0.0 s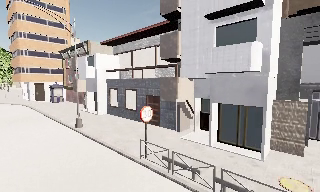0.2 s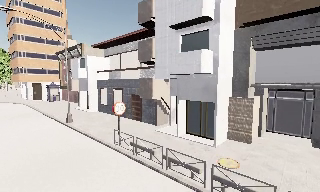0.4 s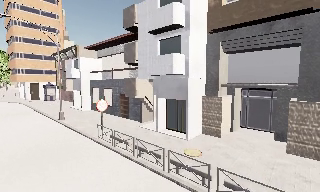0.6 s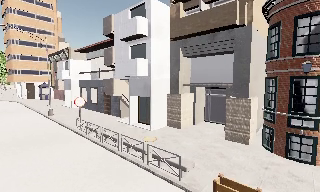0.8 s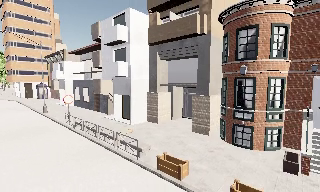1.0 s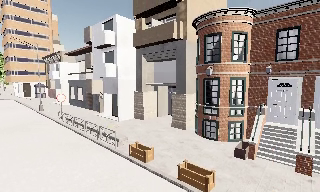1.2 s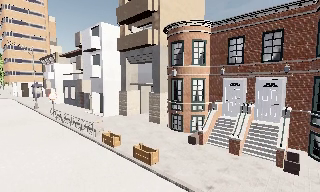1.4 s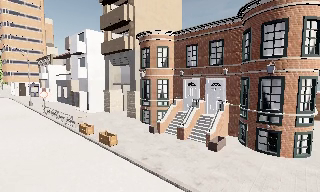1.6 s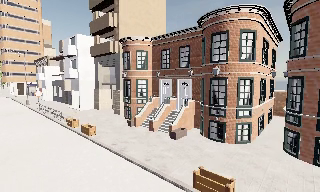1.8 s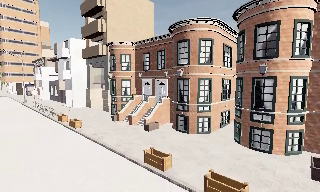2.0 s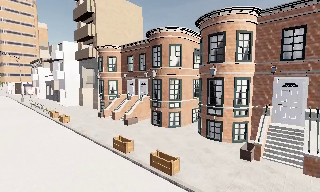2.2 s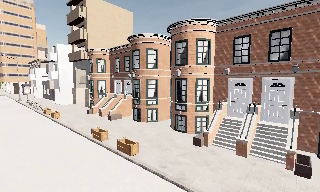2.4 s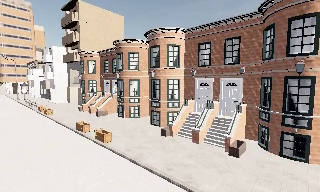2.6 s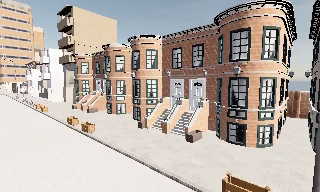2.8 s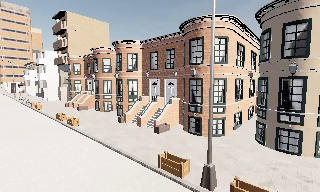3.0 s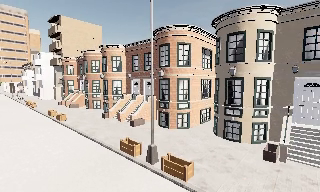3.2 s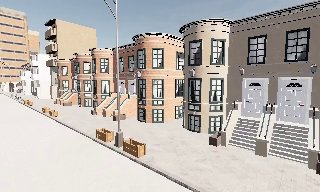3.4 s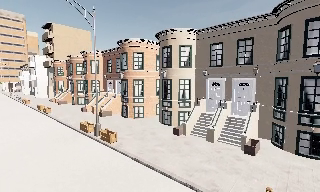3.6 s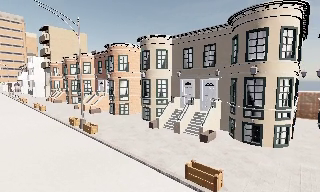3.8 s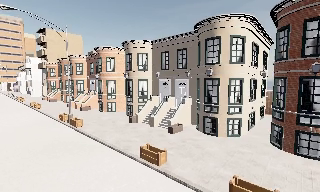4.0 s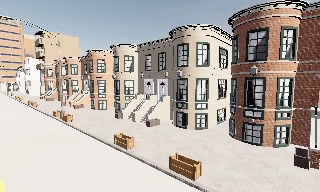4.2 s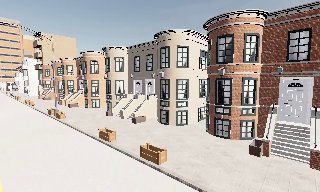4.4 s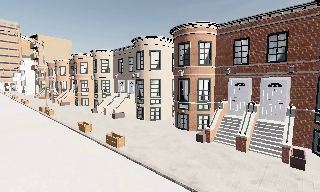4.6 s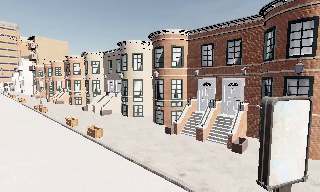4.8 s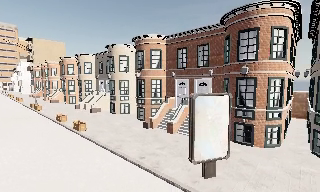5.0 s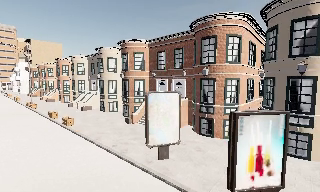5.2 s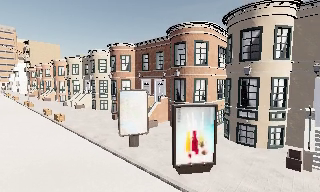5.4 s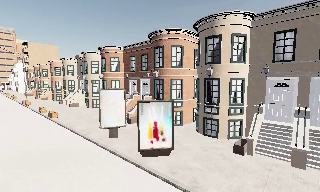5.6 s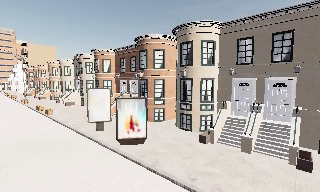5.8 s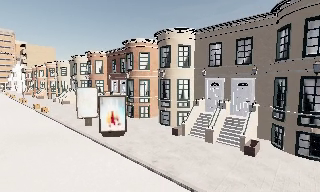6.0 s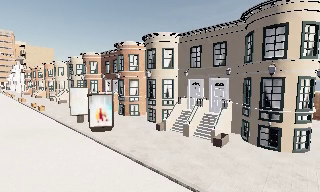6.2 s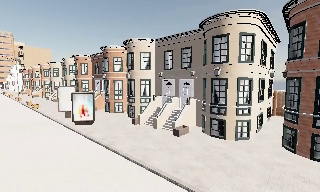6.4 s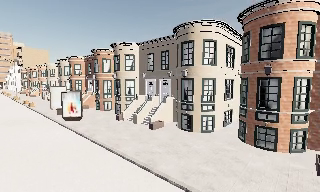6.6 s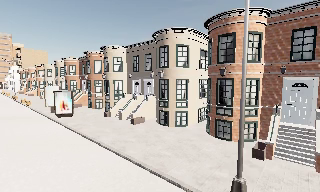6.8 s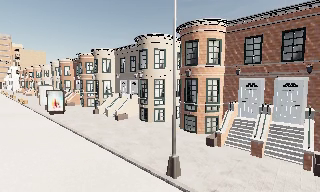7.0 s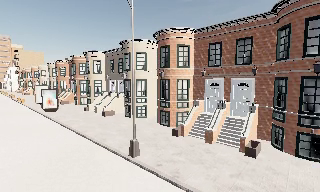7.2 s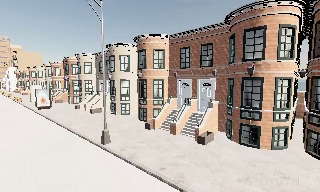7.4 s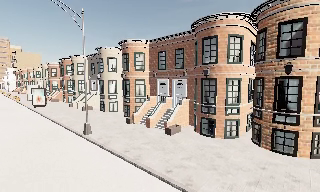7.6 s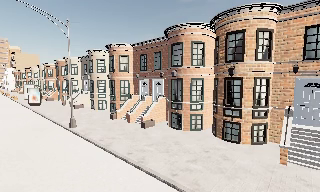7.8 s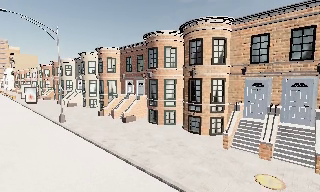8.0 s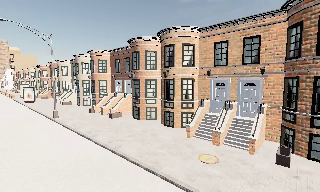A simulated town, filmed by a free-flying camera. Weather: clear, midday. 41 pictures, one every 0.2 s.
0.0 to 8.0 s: The camera travels to its right and backward, about 85 m, so close, fixed things drift to the left.
The film runs forward here.
